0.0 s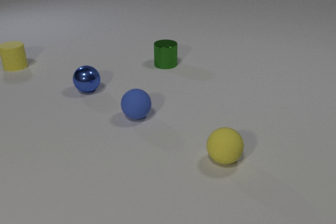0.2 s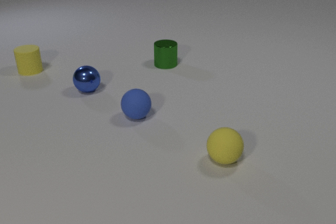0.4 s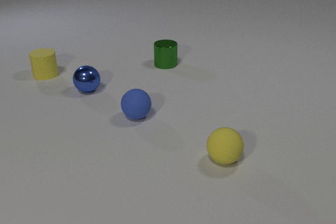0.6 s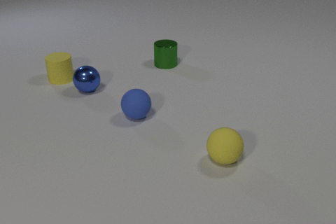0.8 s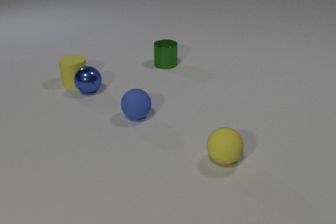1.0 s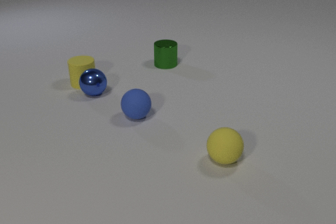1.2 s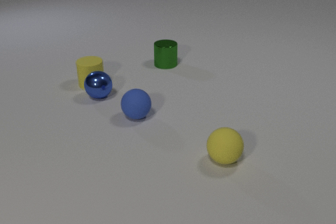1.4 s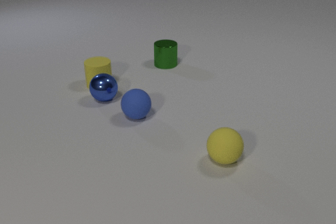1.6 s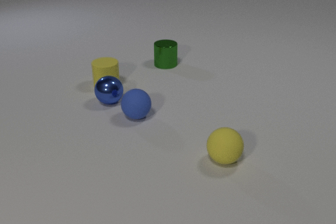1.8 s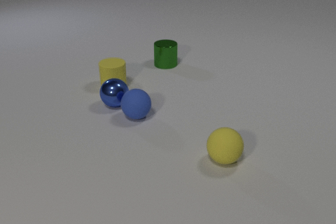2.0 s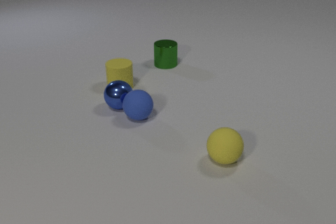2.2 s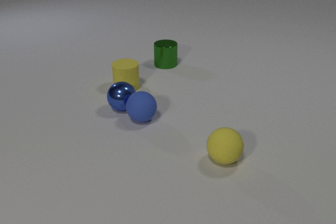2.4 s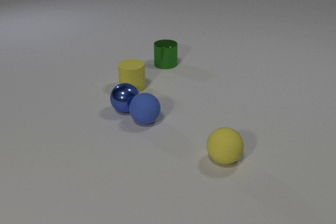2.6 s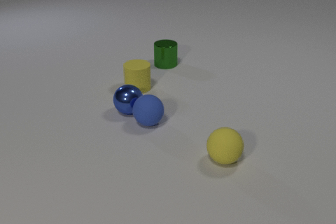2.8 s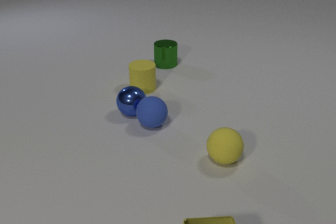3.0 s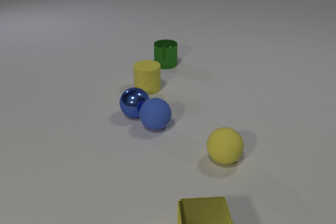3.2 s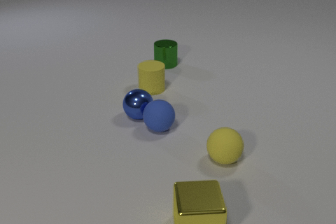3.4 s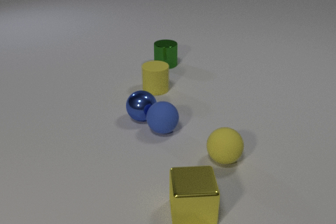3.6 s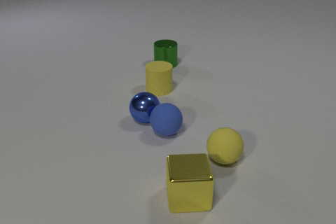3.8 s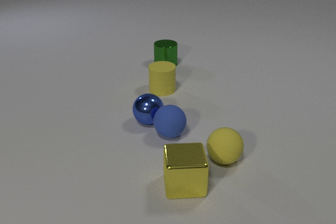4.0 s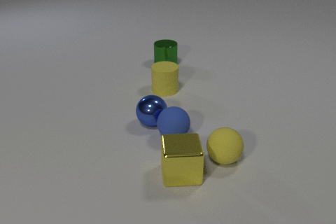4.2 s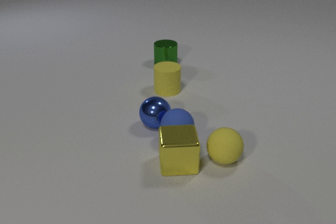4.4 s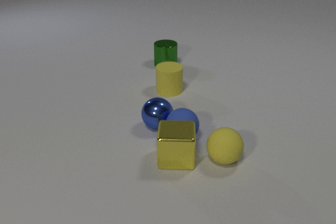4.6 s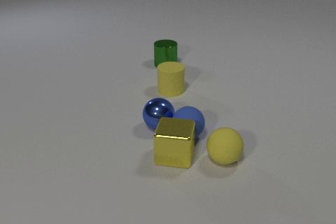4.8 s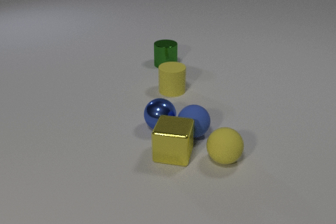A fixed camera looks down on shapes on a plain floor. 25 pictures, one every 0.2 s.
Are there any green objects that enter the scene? no.
What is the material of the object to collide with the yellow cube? rubber.
How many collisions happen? 3.
0.0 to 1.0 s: The yellow rubber cylinder slides to the right and toward the camera. The blue metal sphere rolls toward the camera and to the right. The yellow rubber cylinder and the blue metal sphere collide.
1.0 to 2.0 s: The yellow rubber cylinder slides to the right. The blue metal sphere rolls toward the camera and to the right. The blue metal sphere and the blue rubber sphere collide.
2.0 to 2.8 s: The yellow rubber cylinder slides to the right. The blue metal sphere rolls toward the camera and to the right. The blue rubber sphere rolls toward the camera and to the right. The yellow metal cube comes in at the bottom edge.
2.8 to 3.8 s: The yellow rubber cylinder slides to the right. The blue metal sphere rolls toward the camera and to the right. The blue rubber sphere rolls toward the camera and to the right. The yellow metal cube slides away from the camera.
3.8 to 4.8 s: The yellow rubber cylinder slides to the right. The blue metal sphere rolls to the right and toward the camera. The blue rubber sphere rolls to the right. The yellow metal cube slides away from the camera. The blue rubber sphere and the yellow metal cube collide.
